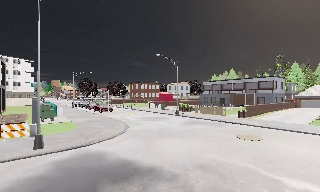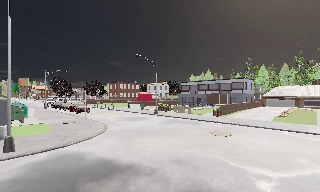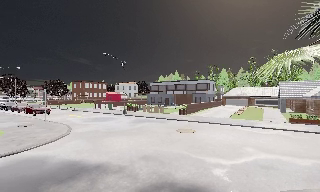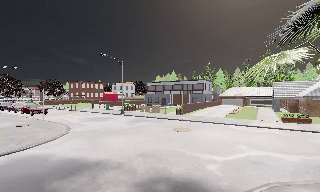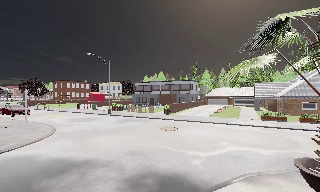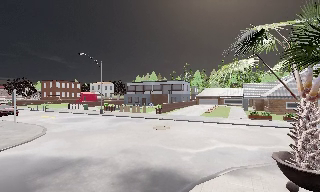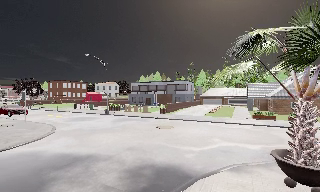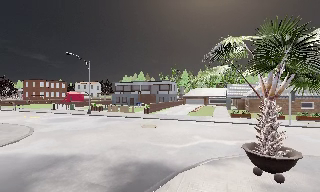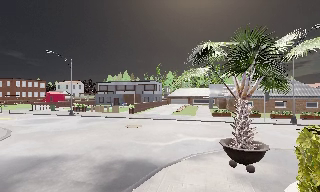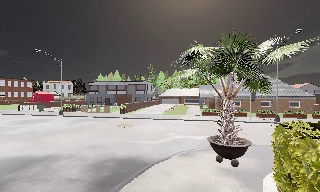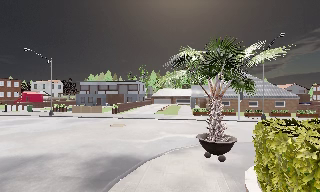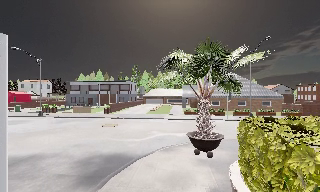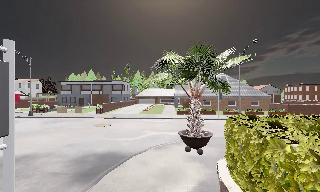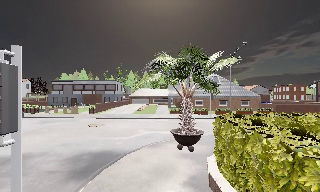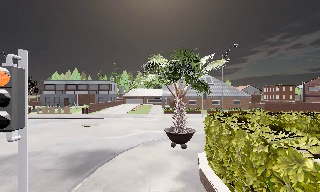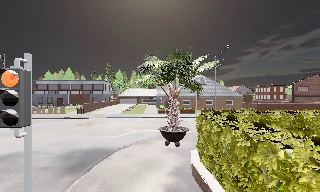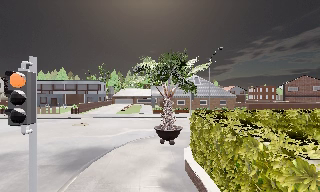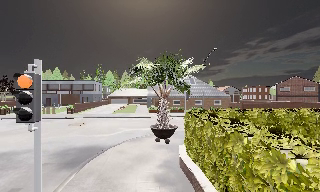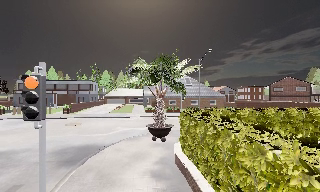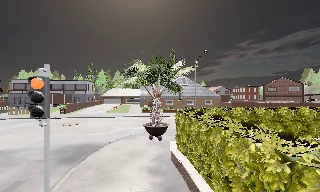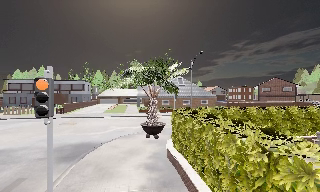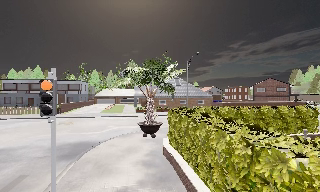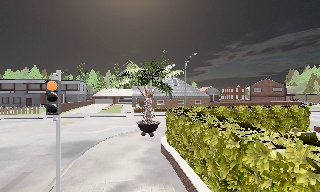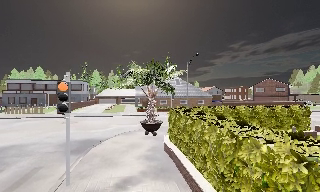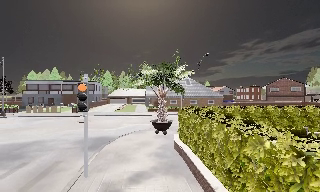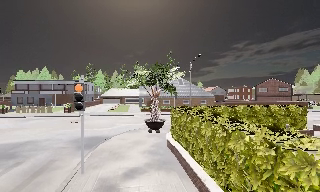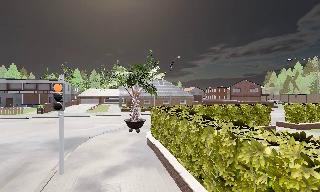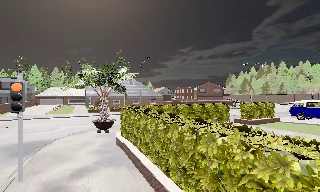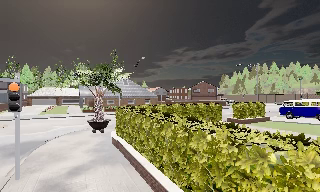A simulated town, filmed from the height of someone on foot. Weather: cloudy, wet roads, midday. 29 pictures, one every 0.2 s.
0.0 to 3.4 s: The camera pans to its right, which is clockwise from overhead, by about 55 degrees. It travels backward, about 5 m.
3.4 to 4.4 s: The camera travels backward, about 1.5 m, so what stands in front gets smaller.
4.4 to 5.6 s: The camera swings to its right by about 15 degrees, and the scene slides to the left. It travels backward, about 1.5 m, so what stands in front gets smaller.
The film runs backward here.
